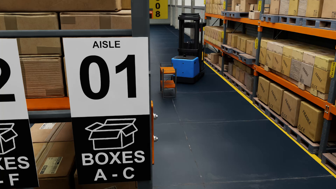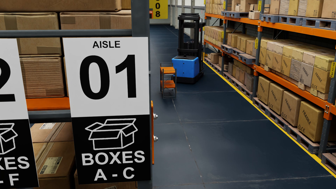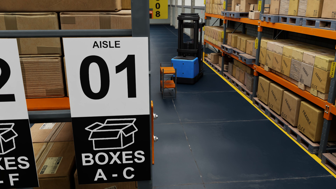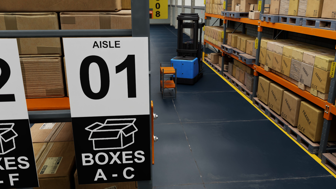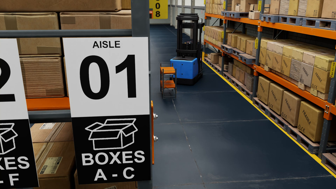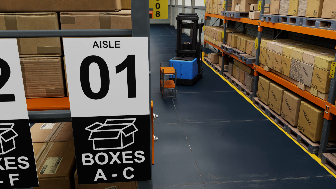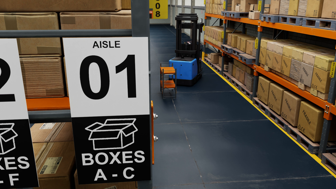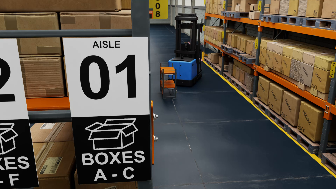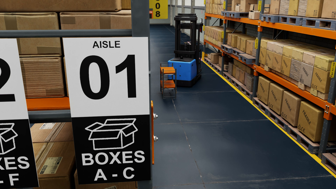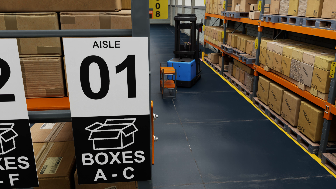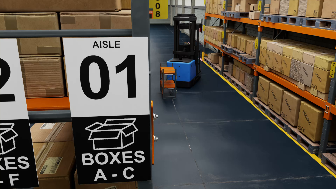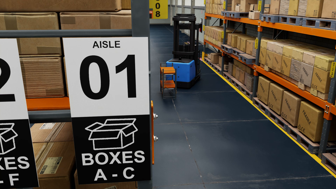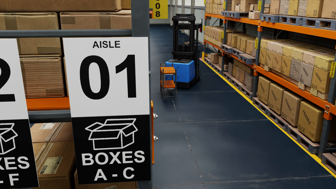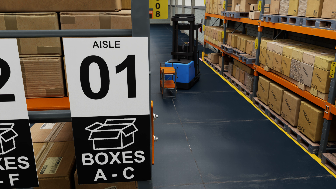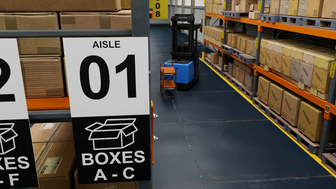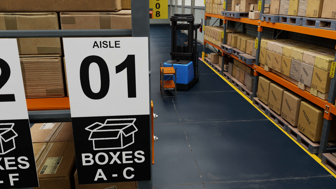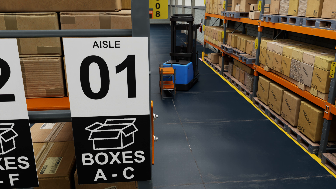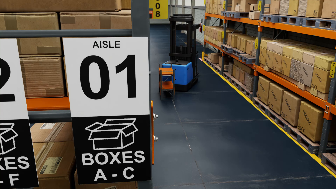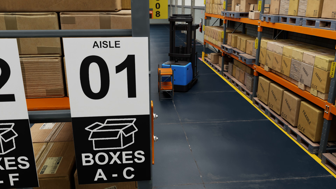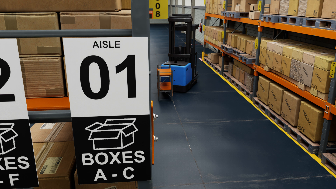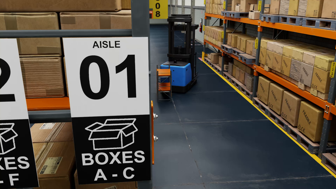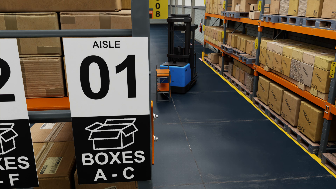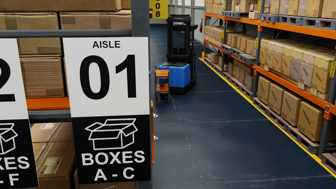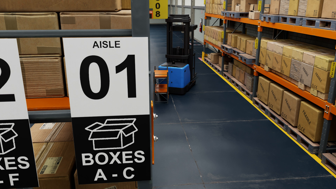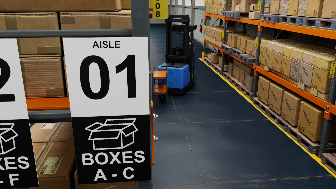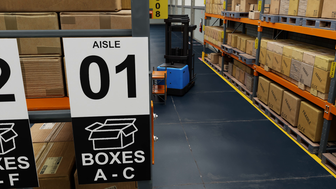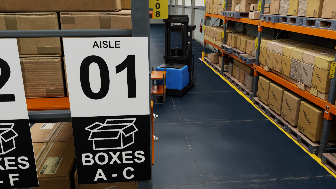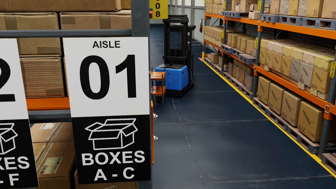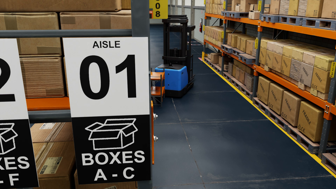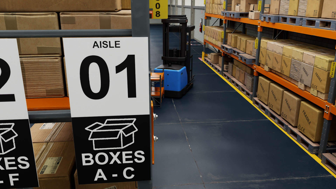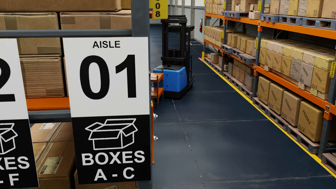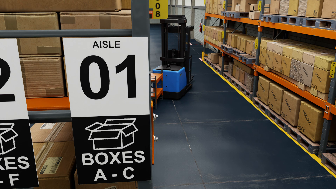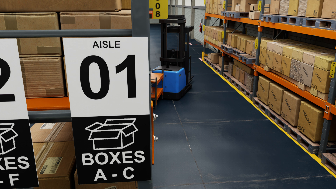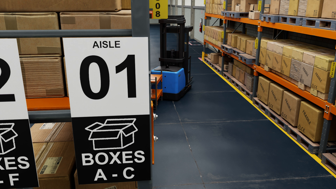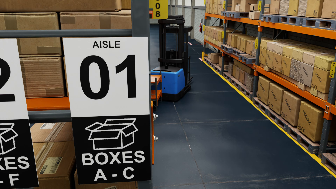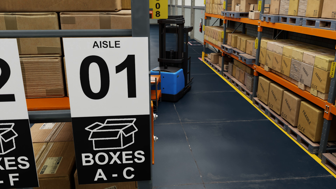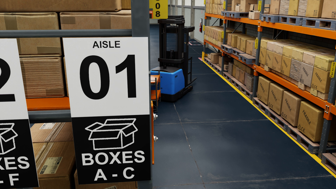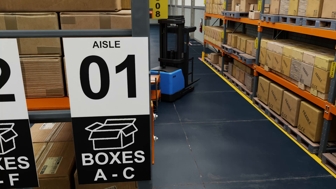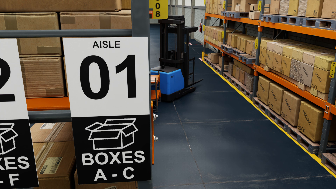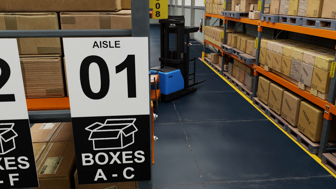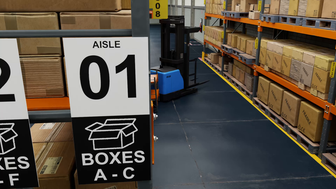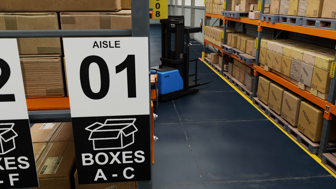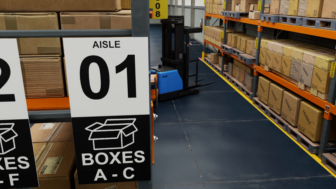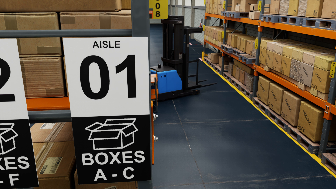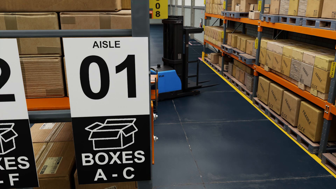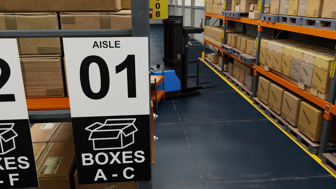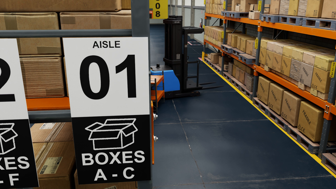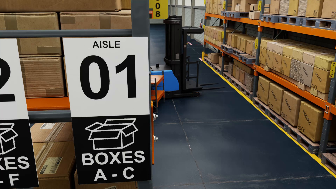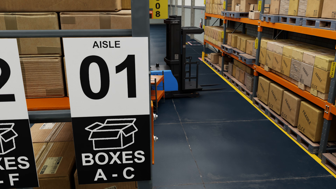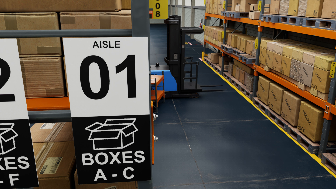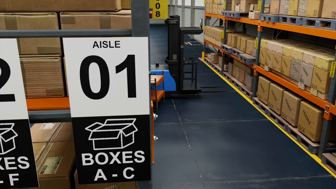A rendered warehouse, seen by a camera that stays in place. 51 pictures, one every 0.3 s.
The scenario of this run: A forklift runs into an object in its way.
